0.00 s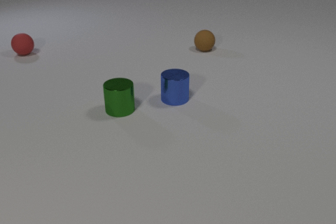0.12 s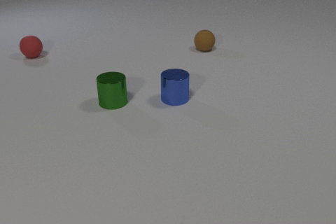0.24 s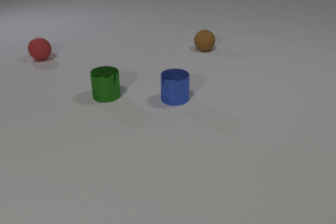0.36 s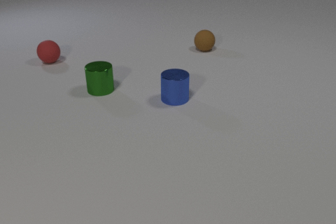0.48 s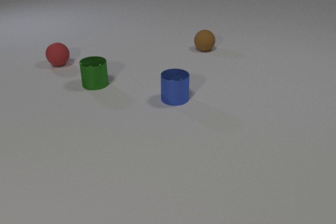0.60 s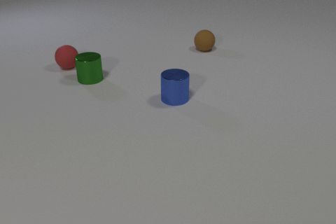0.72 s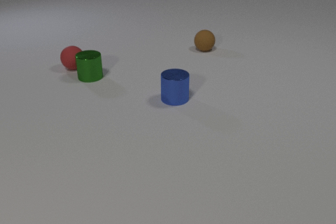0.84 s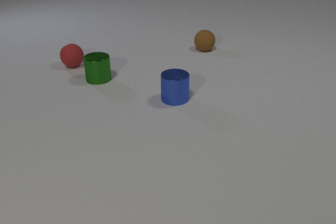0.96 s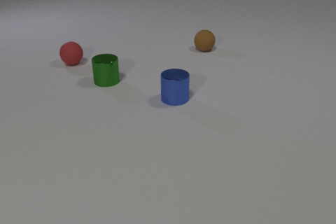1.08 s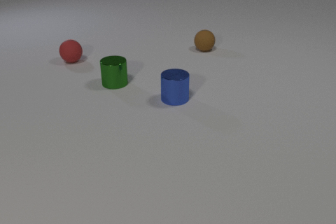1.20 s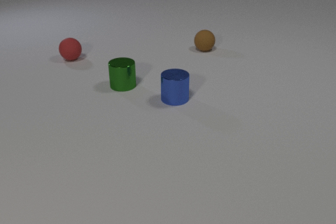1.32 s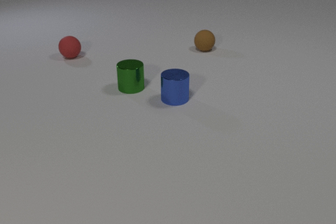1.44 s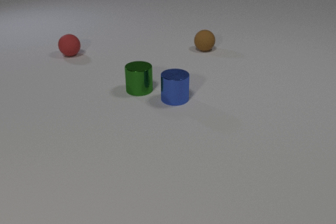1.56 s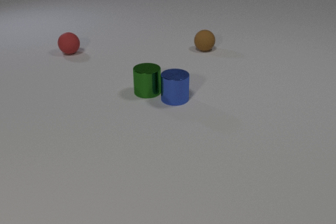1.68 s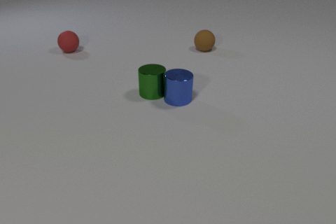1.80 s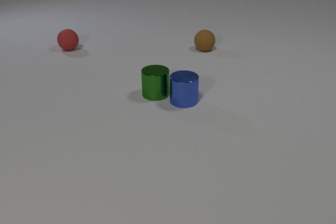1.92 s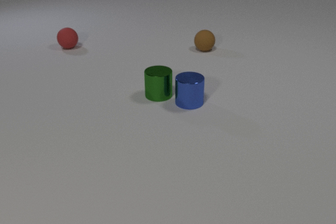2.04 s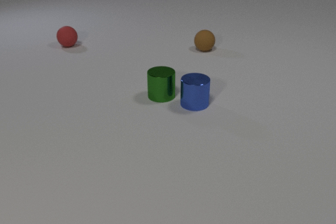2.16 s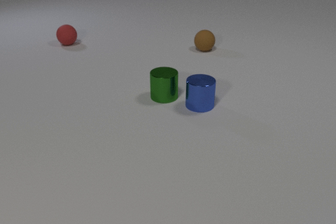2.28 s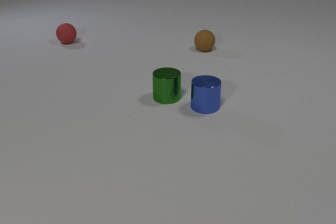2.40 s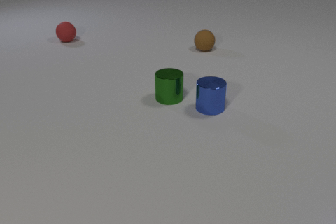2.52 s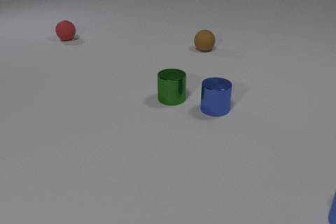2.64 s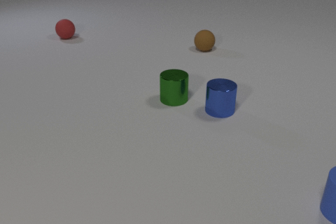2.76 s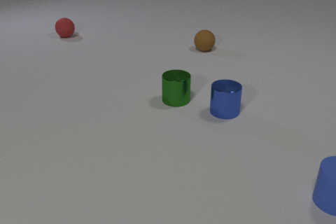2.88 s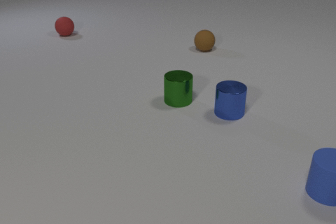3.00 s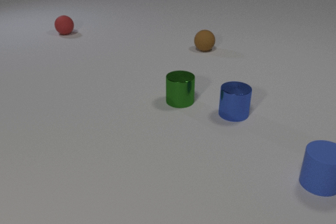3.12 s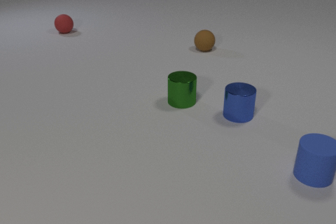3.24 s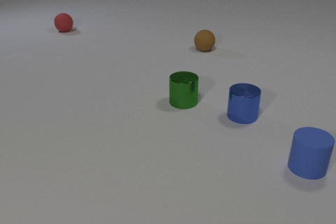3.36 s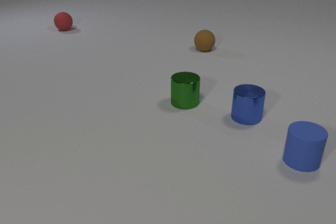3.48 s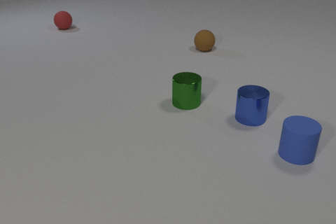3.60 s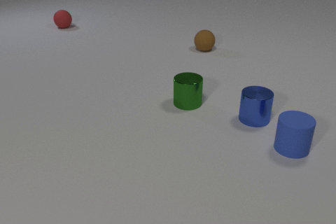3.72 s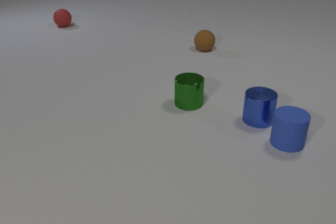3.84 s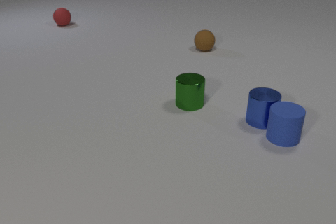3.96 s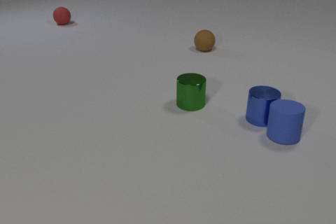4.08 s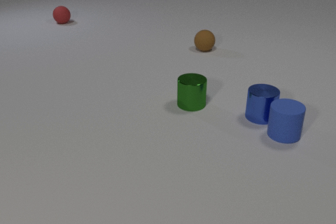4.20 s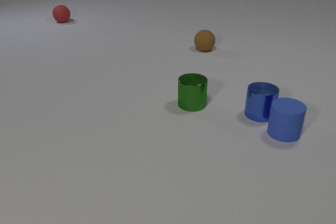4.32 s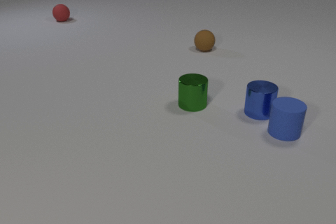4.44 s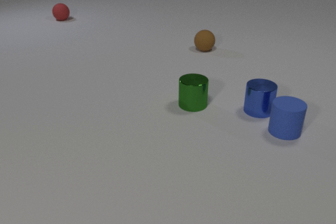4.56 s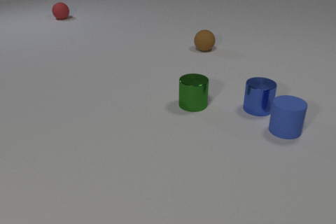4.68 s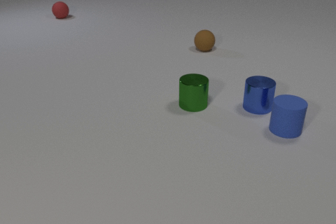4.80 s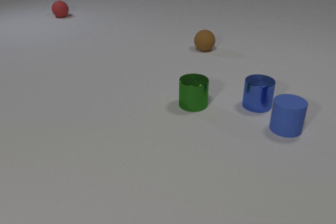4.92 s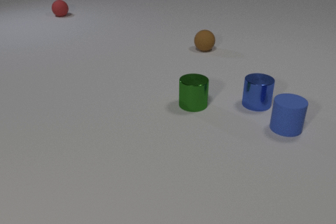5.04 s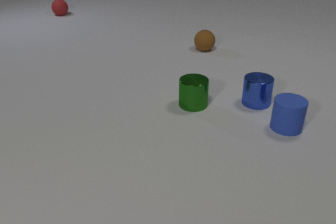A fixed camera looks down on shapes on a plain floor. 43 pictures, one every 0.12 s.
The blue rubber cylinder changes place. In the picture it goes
away from the camera.
The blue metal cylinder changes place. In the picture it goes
to the right.
0.00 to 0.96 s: The red rubber sphere rolls to the right and toward the camera. The green metal cylinder slides away from the camera. The red rubber sphere and the green metal cylinder collide.
0.96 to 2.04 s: The red rubber sphere rolls away from the camera. The green metal cylinder slides to the right and toward the camera. The blue metal cylinder slides to the right and toward the camera. The green metal cylinder and the blue metal cylinder collide.
2.04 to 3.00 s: The red rubber sphere rolls away from the camera. The green metal cylinder slides to the right and toward the camera. The blue metal cylinder slides to the right. The blue rubber cylinder comes in at the right edge, slides away from the camera and to the left.
3.00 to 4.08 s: The red rubber sphere rolls away from the camera. The green metal cylinder slides to the right and toward the camera. The blue metal cylinder slides to the right. The blue rubber cylinder slides away from the camera and to the left. The blue metal cylinder and the blue rubber cylinder collide.
4.08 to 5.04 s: The red rubber sphere rolls away from the camera. The blue metal cylinder slides away from the camera. The blue rubber cylinder slides away from the camera.
How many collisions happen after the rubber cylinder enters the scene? 1.
How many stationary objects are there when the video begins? 2.
What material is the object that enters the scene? rubber.
